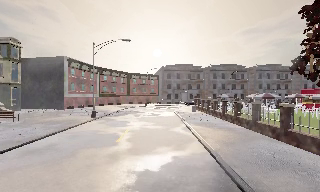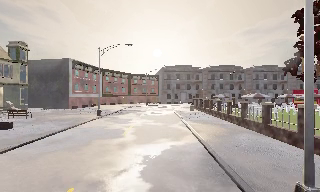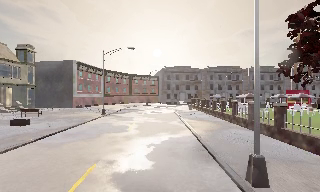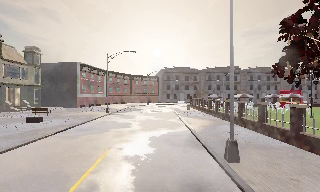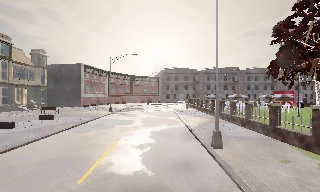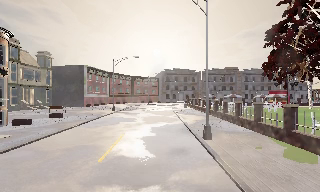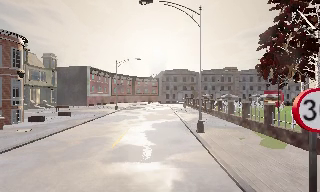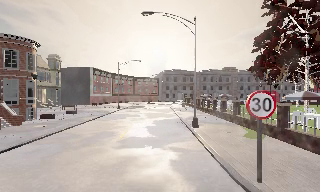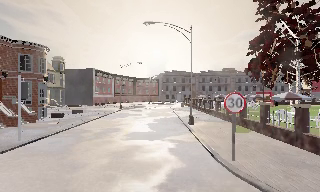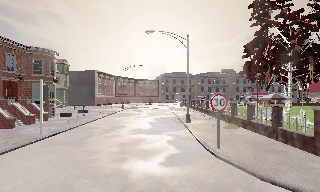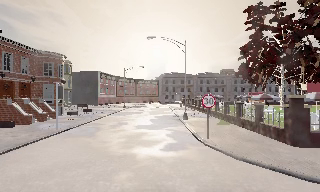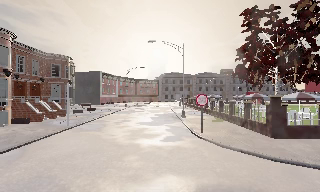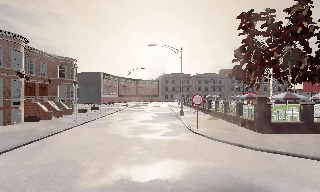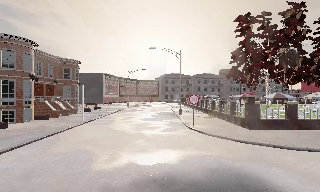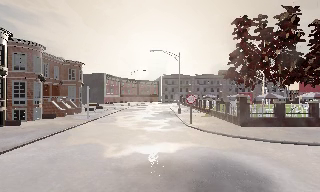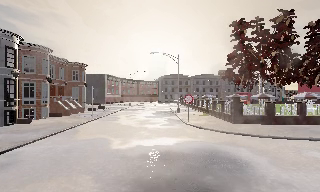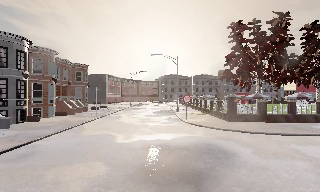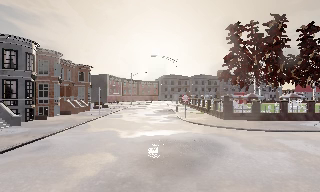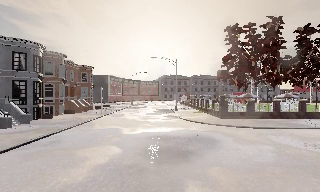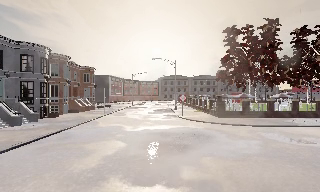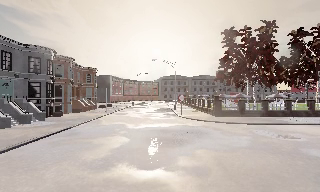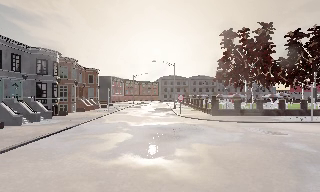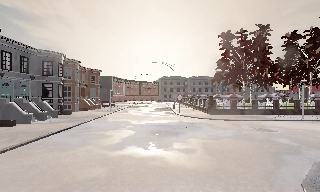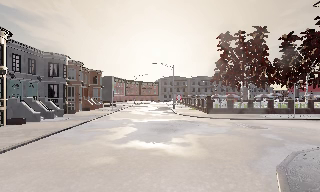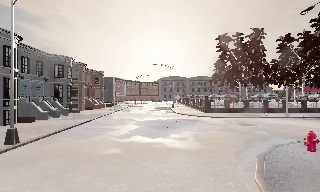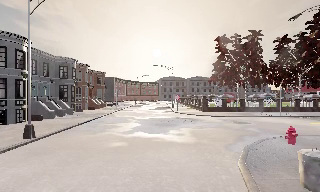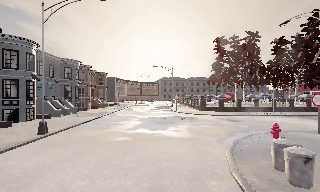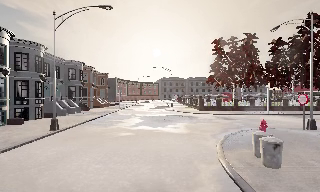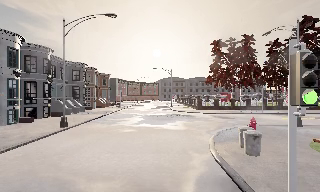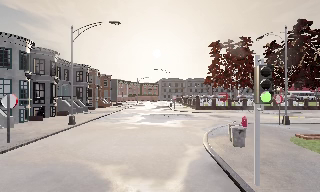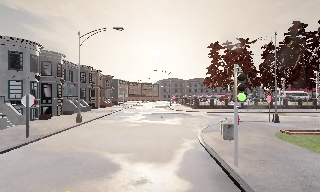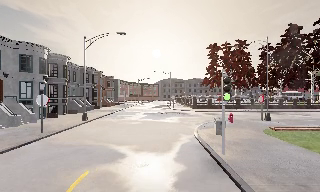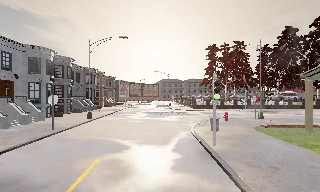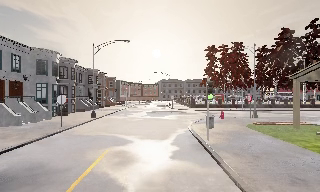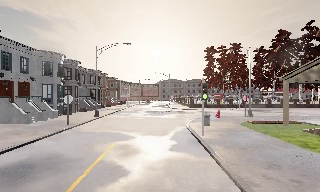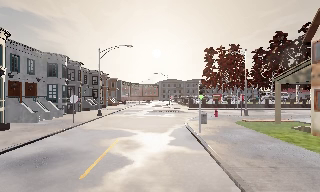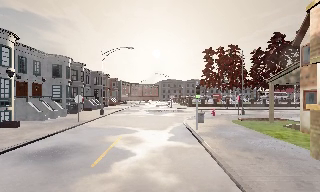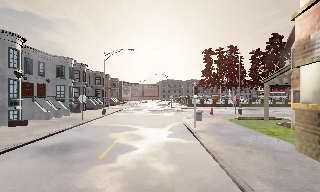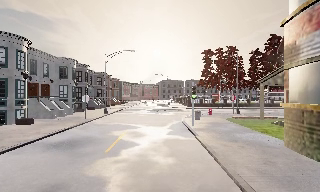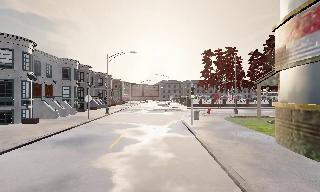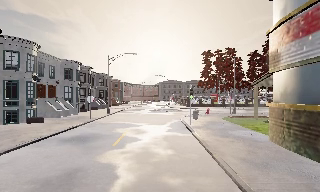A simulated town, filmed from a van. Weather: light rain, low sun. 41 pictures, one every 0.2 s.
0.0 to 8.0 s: The camera travels backward, about 40 m, so what stands in front gets smaller. It loses speed.
The film runs backward here.
